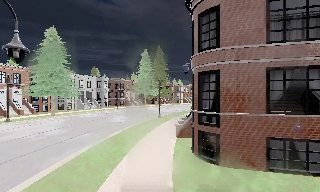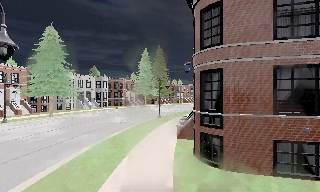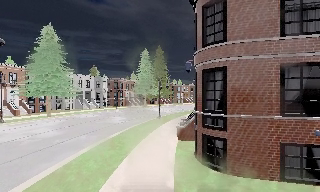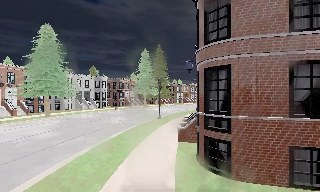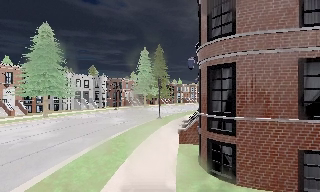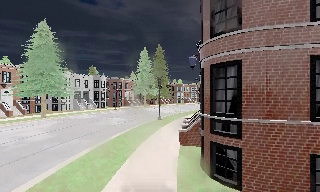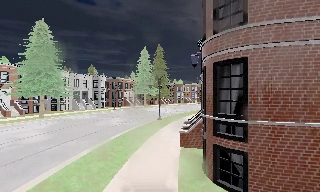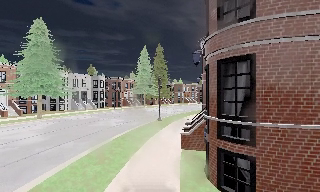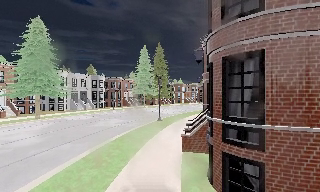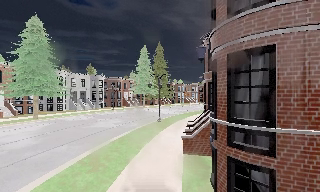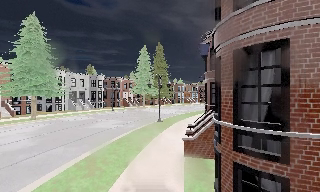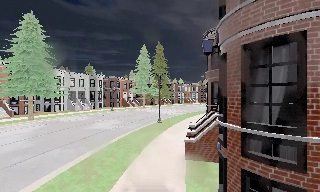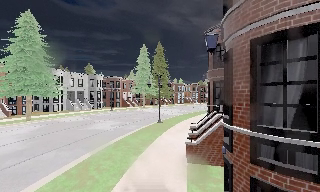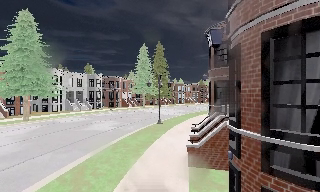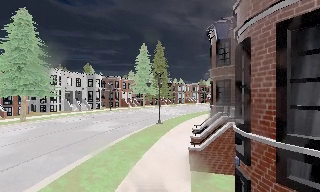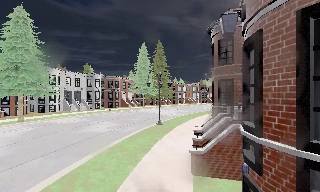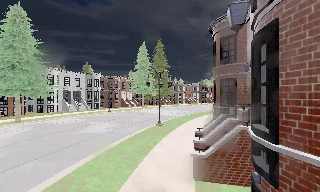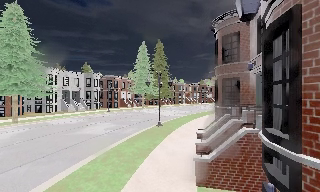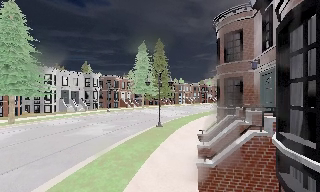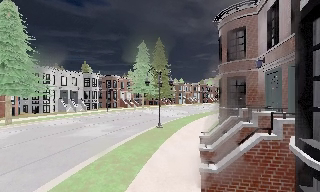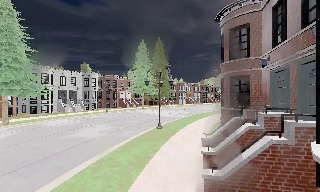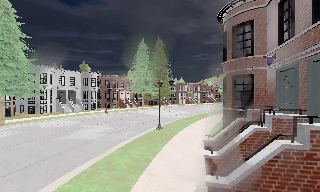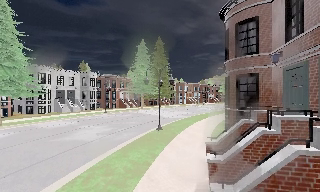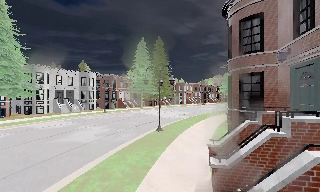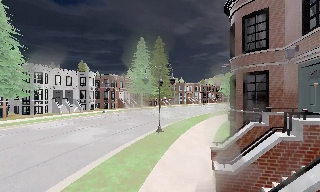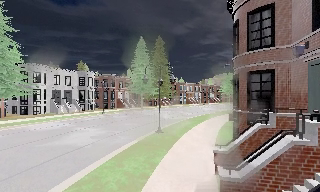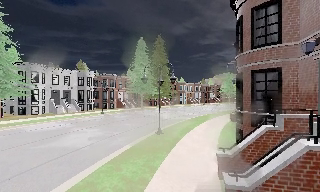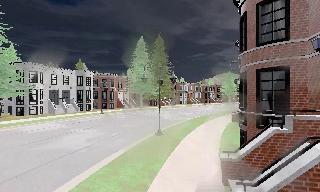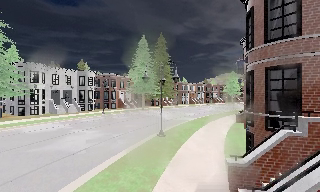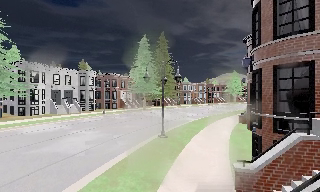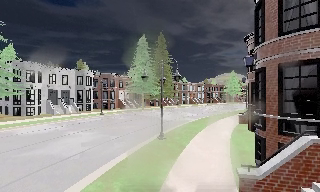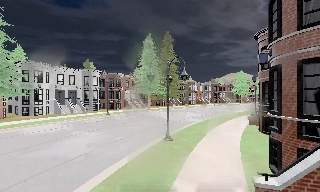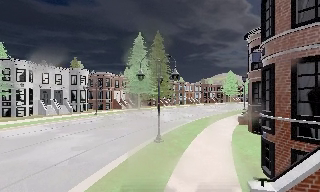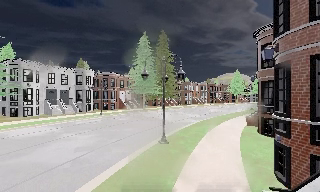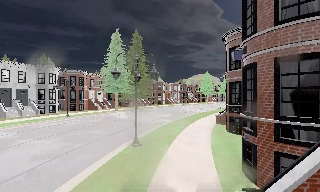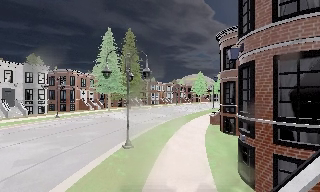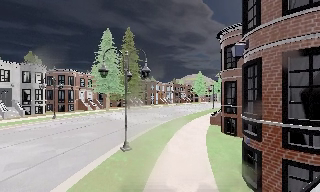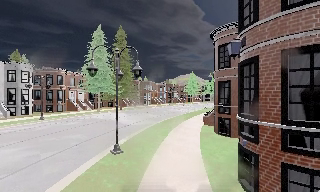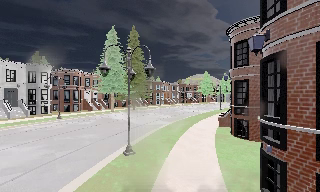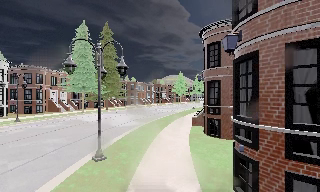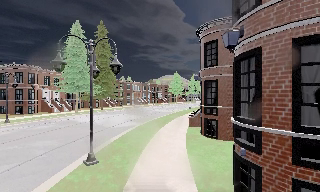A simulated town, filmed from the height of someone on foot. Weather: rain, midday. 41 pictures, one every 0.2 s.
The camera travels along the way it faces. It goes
forward.
0.0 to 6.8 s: The camera travels forward, about 10 m, so what stands in front looms larger.
6.8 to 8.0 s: The camera swings to its right by about 10 degrees, and the scene slides to the left. It travels forward, about 2 m, so what stands in front looms larger.
The film runs forward here.
